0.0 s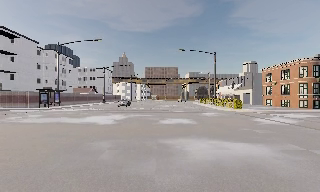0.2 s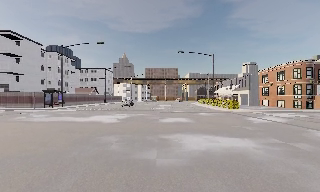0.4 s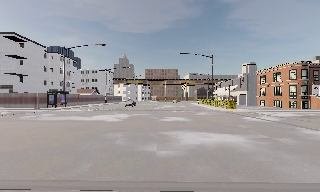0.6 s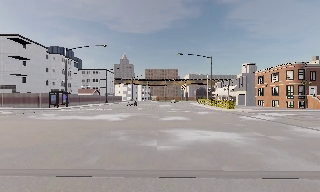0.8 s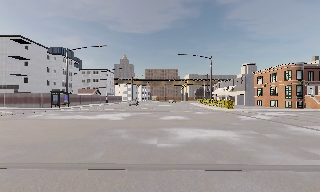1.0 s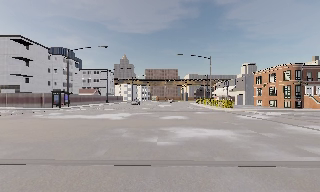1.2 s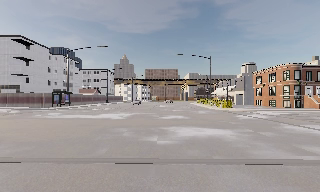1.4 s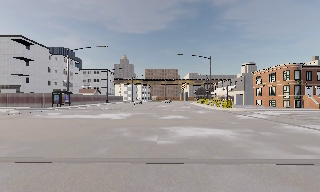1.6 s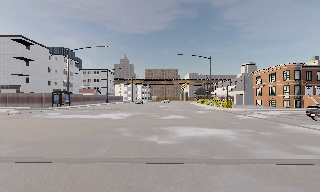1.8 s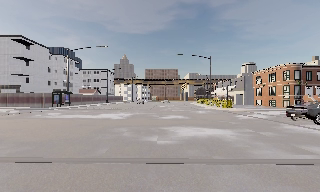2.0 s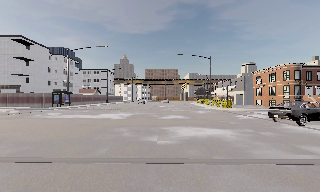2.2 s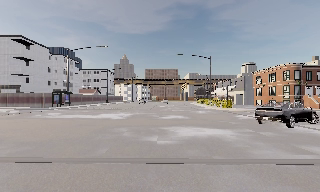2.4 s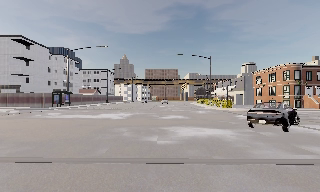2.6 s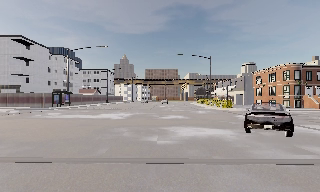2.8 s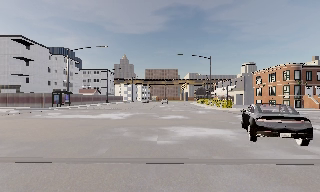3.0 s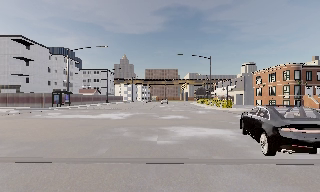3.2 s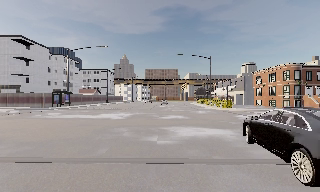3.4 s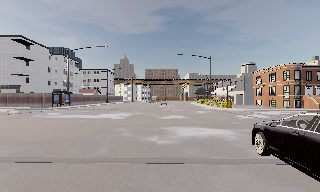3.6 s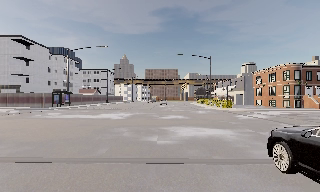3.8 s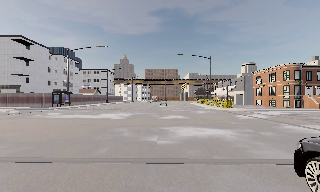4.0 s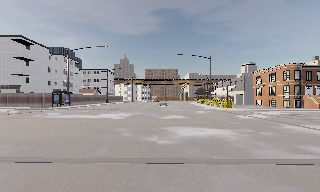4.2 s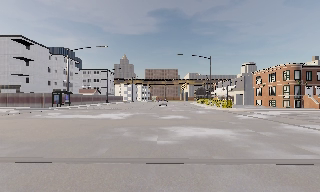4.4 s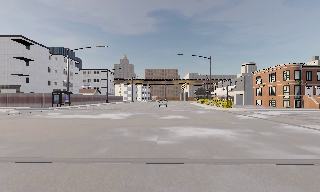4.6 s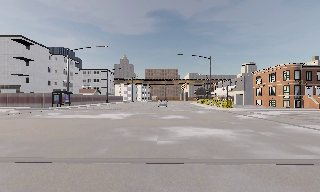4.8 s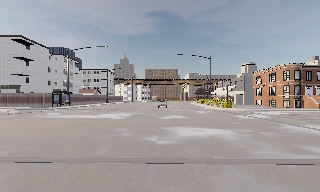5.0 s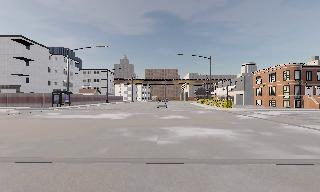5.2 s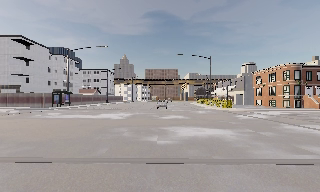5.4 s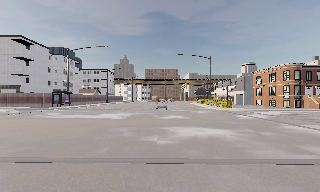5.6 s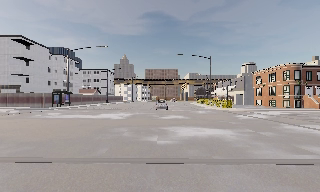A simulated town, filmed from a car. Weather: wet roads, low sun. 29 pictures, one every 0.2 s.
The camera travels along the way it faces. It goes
backward.
0.0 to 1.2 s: The camera travels backward, about 3 m, so what stands in front gets smaller. It loses speed.
1.2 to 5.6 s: The camera keeps its place and its aim.
The film runs backward here.
